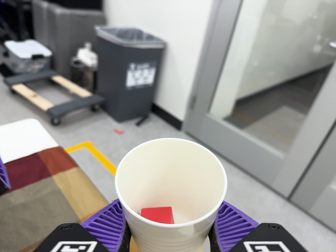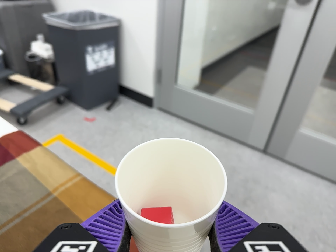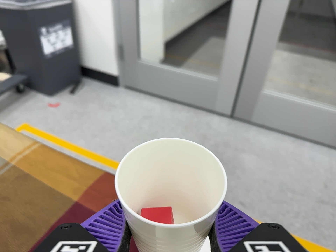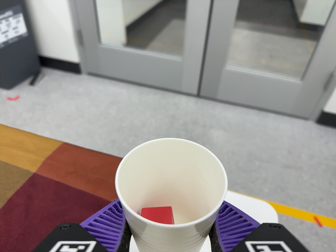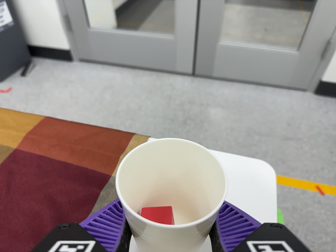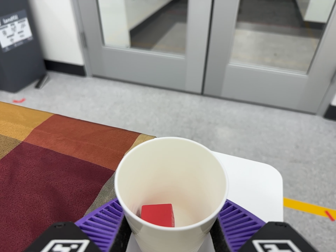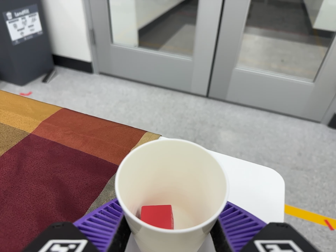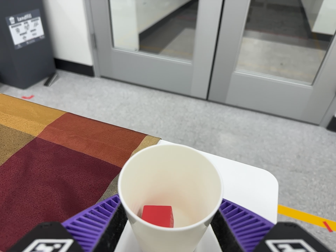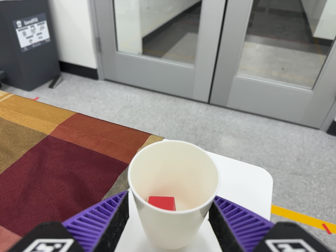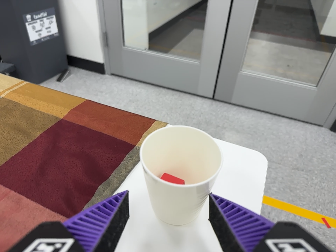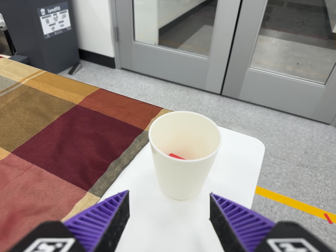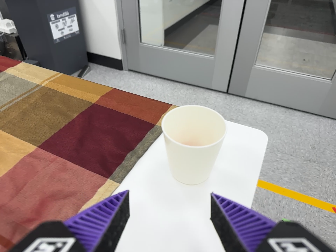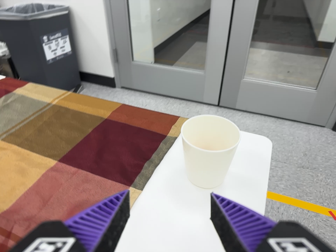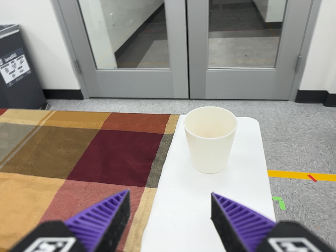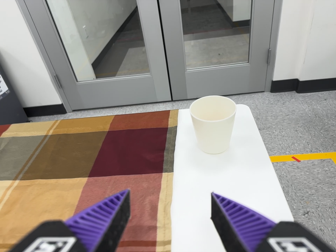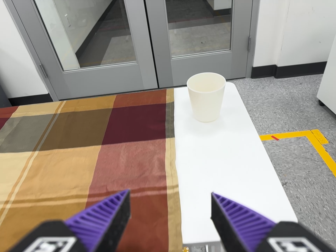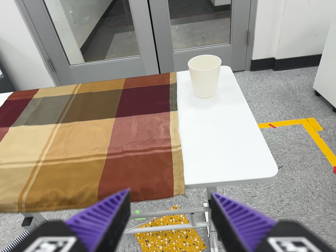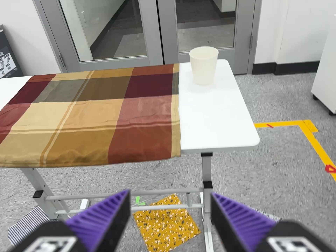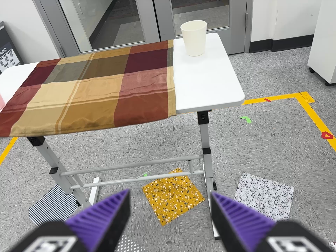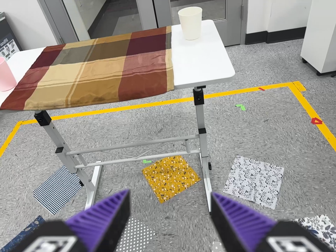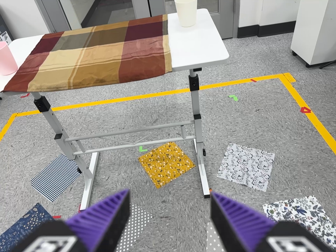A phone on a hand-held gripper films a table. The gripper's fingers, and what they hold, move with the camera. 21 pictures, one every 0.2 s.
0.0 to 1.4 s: The camera pans to its right by about 15 degrees. It travels toward the bottom of its view and to its right, about 22 cm, so close, fixed things drift upward. Its aim tips toward the bottom of its view by about 10 degrees, and the scene shifts upward. It rolls about its line of sight by about 20 degrees, and the scene rotates counterclockwise.
1.4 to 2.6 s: The camera travels backward and to its left, about 20 cm, so what stands in front gets smaller. It rolls about its line of sight by about 10 degrees, and the scene rotates counterclockwise.
2.6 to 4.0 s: The camera travels backward and toward the bottom of its view, about 60 cm, so what stands in front gets smaller. It rolls about its line of sight by about 10 degrees, and the scene rotates counterclockwise.
The film runs backward here.
